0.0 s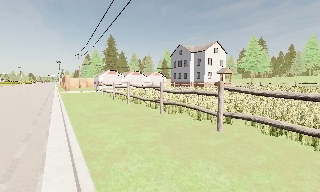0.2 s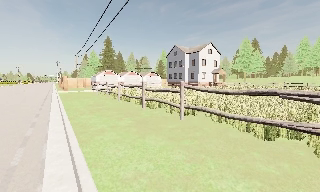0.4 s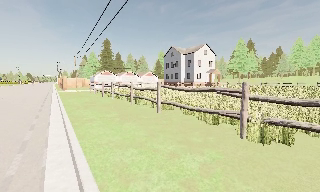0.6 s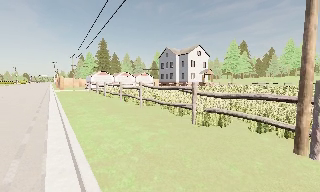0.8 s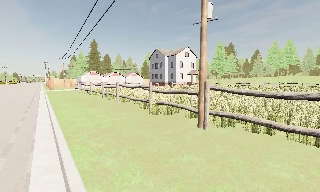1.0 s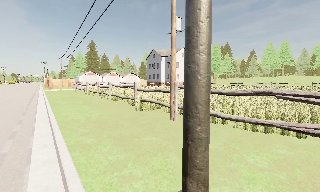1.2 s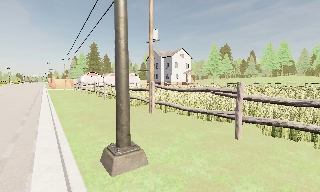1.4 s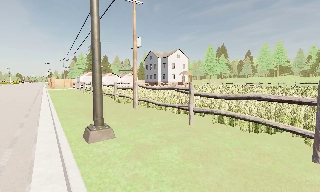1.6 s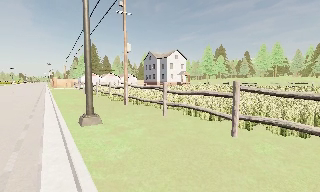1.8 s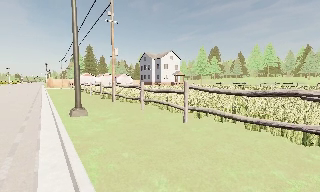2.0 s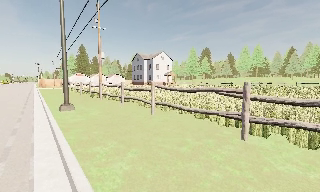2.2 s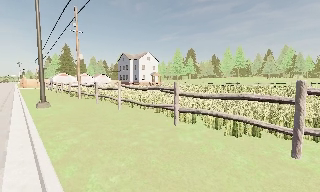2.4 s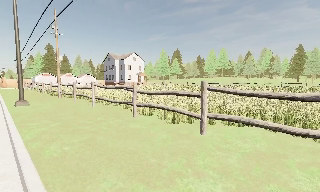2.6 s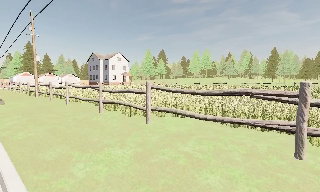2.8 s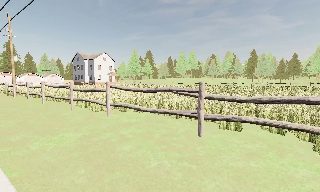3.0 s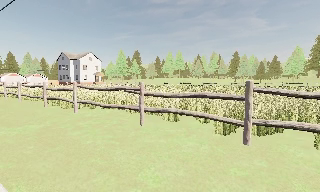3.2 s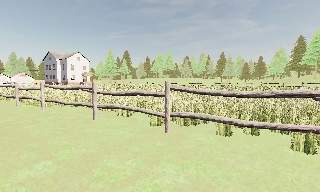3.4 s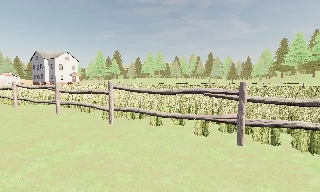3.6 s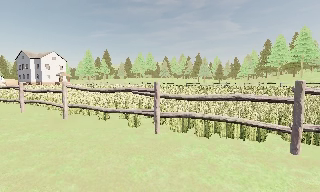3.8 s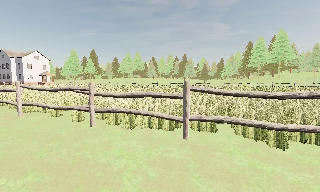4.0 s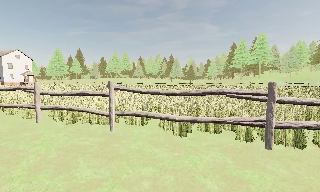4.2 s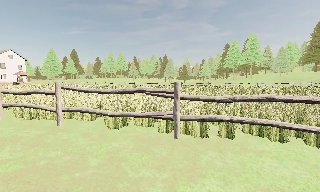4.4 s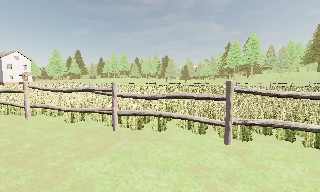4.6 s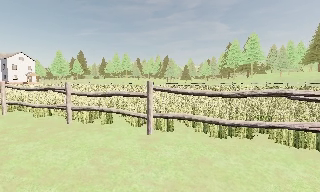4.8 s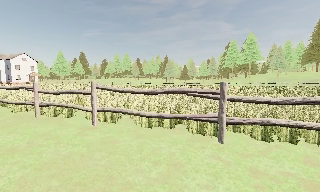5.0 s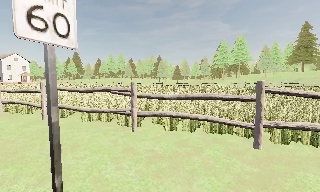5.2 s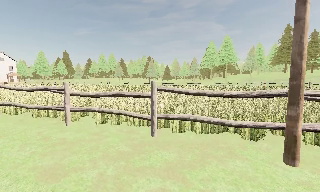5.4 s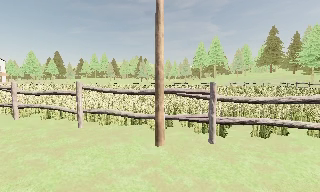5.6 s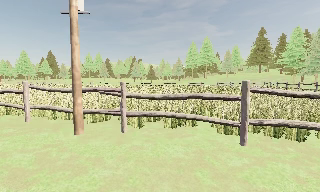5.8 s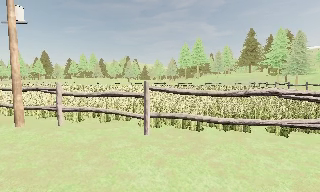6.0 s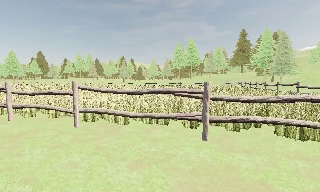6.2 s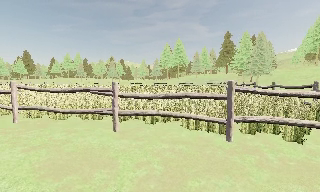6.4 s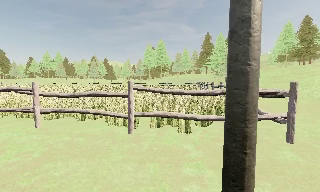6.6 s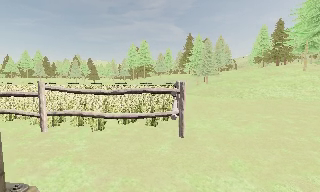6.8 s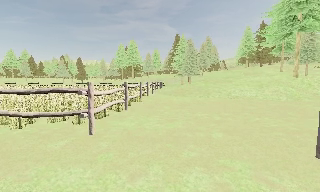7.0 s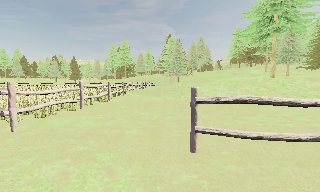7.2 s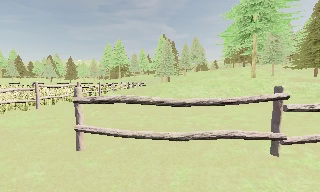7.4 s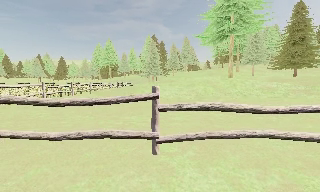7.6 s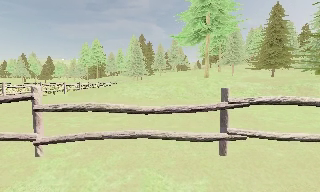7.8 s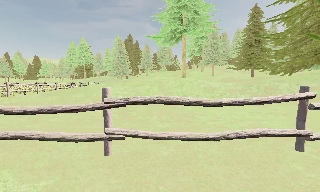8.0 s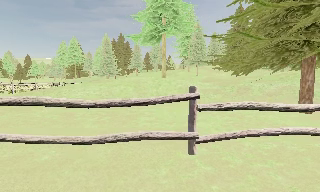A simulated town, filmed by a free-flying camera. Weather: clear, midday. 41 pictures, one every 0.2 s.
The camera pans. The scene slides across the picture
to the left.
The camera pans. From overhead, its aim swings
clockwise.
0.0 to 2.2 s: The camera travels backward and to its right, about 19 m, so what stands in front gets smaller.
2.2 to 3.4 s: The scene slides to the left, as the camera pans about 20 degrees to its right. It travels to its right and backward, about 11 m, so close, fixed things drift to the left.
3.4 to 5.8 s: The camera swings to its right by about 10 degrees, and the scene slides to the left. It travels to its right, about 25 m, so close, fixed things drift to the left.
5.8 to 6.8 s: The scene slides to the left, as the camera pans about 15 degrees to its right. It travels to its right, about 12 m, so close, fixed things drift to the left.
6.8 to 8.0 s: The camera travels to its right, about 14 m, so close, fixed things drift to the left.
The film runs backward here.
